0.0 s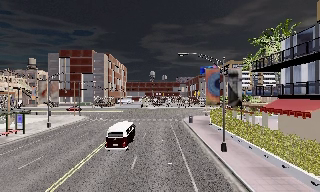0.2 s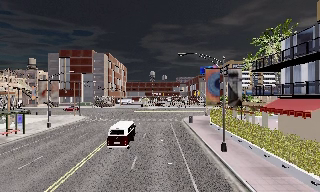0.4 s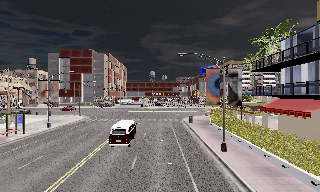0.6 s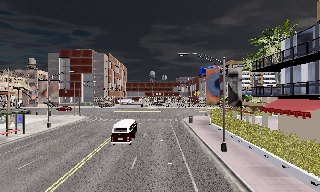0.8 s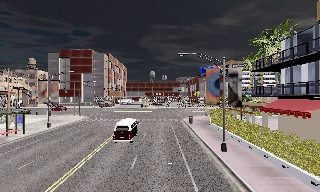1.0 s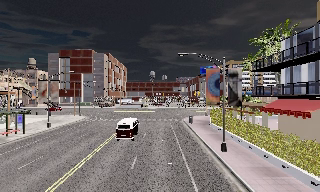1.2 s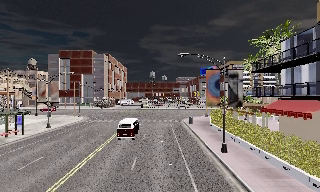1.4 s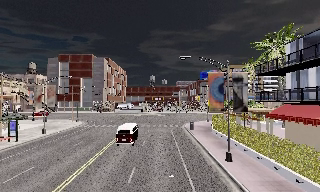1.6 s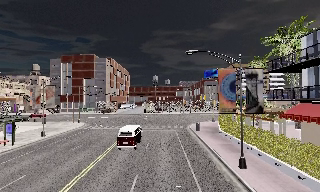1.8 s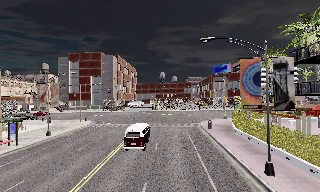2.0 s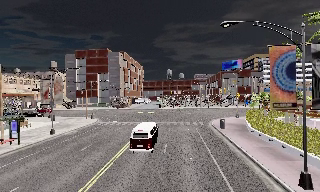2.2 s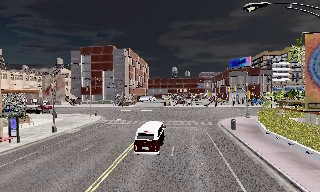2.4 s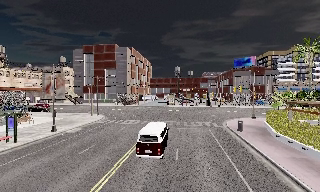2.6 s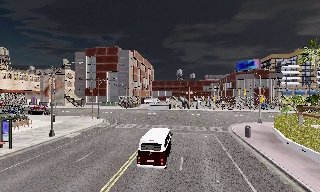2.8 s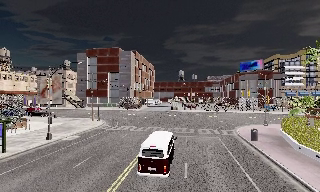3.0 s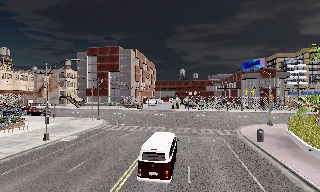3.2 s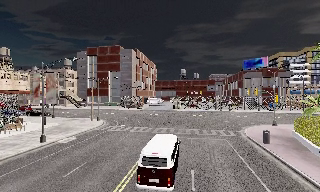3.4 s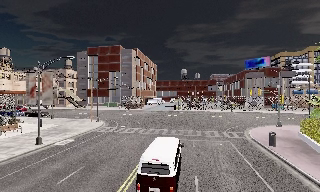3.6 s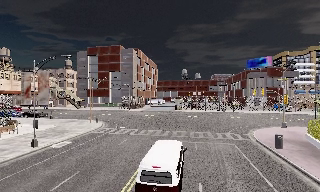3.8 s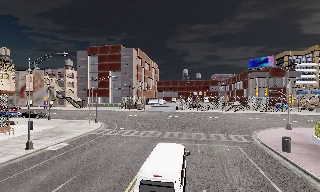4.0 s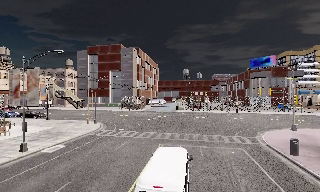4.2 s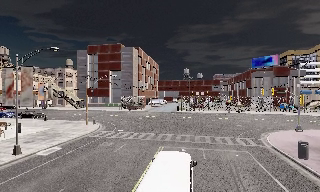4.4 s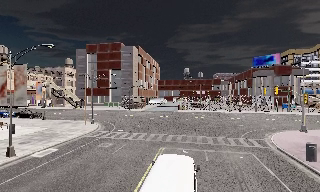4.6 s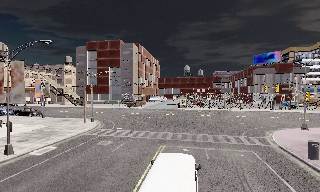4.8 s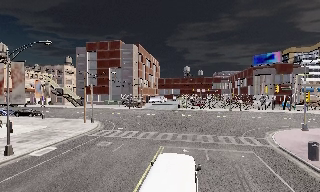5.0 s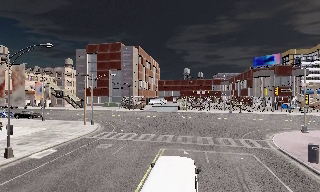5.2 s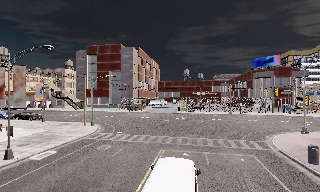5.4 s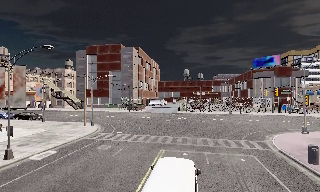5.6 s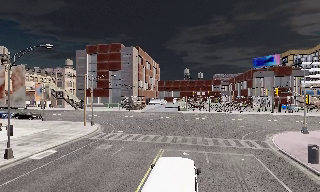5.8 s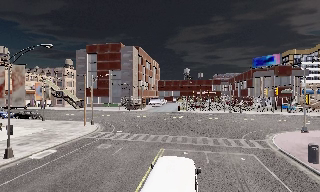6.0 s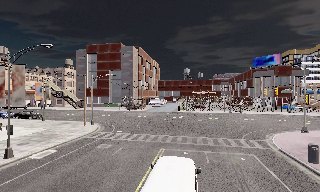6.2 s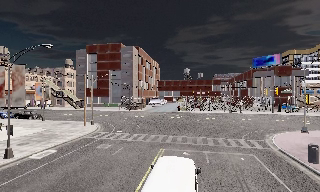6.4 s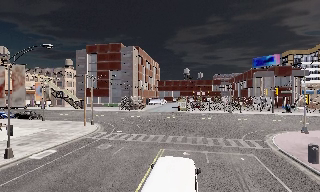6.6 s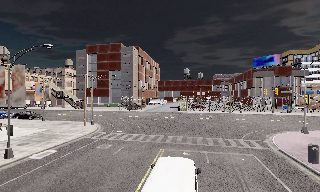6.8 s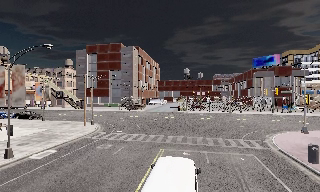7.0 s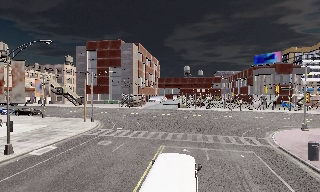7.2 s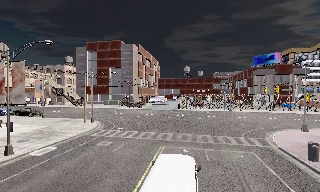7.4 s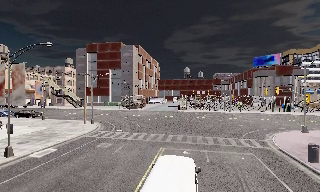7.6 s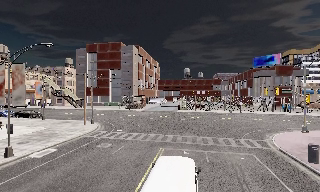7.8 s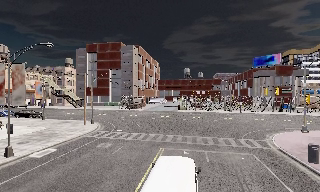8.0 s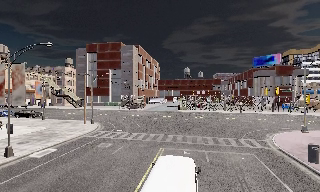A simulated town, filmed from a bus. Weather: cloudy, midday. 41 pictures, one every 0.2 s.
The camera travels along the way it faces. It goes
forward.
0.0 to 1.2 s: The camera keeps its place and its aim.
1.2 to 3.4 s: The camera swings to its left by about 10 degrees, and the scene slides to the right. It travels forward, about 10 m, so what stands in front looms larger. It loses speed.
3.4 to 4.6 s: The camera travels forward, about 3.5 m, so what stands in front looms larger. It loses speed.
4.6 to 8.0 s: The camera keeps its place and its aim.
The film runs forward here.
